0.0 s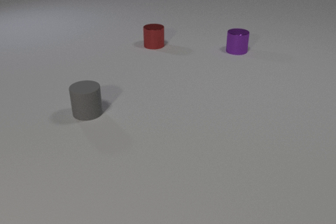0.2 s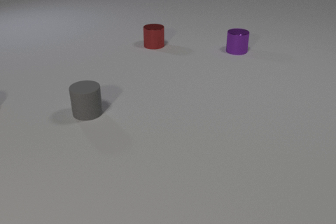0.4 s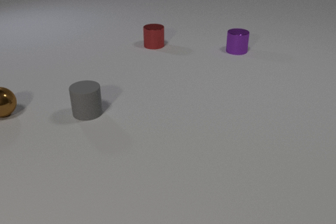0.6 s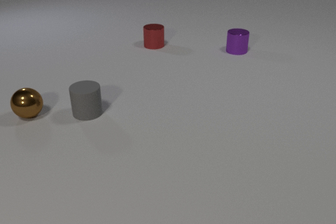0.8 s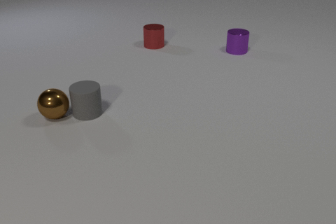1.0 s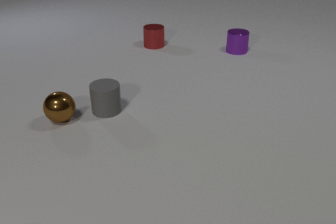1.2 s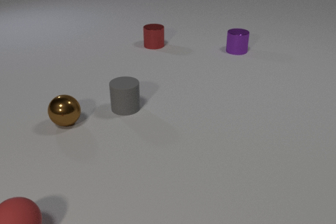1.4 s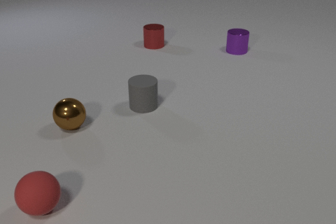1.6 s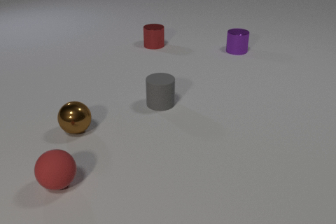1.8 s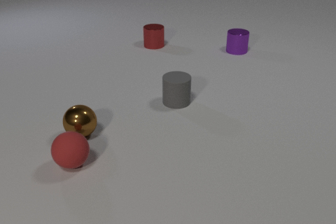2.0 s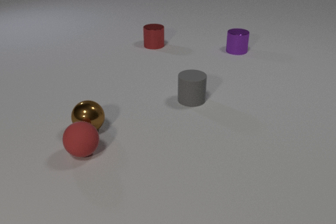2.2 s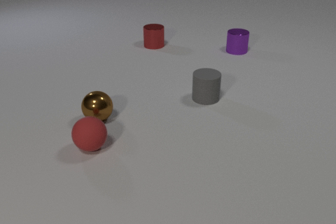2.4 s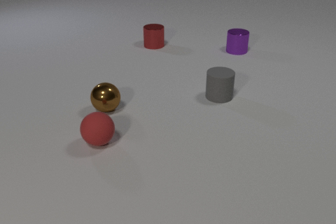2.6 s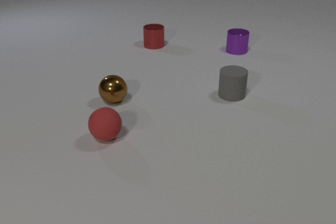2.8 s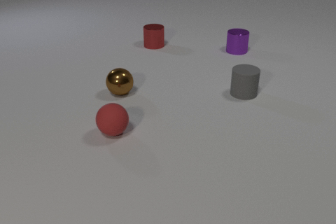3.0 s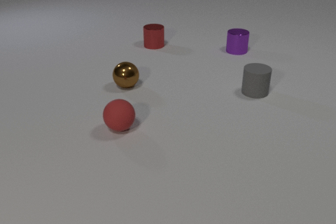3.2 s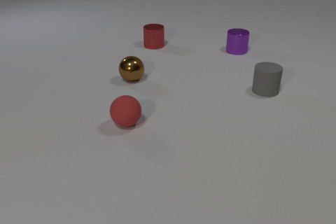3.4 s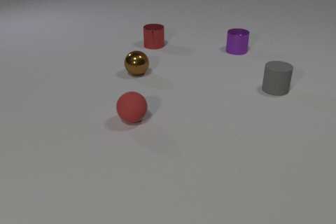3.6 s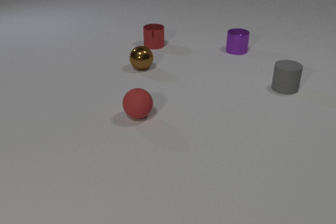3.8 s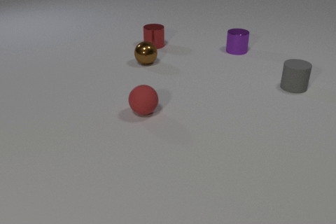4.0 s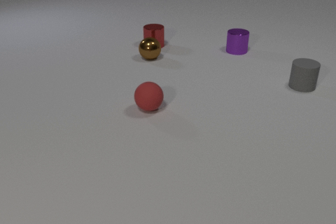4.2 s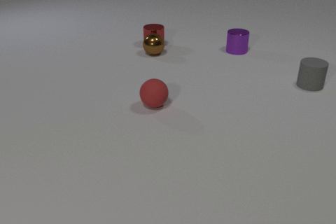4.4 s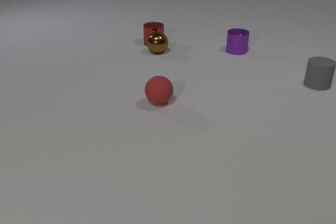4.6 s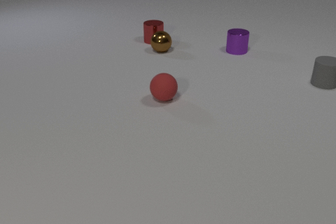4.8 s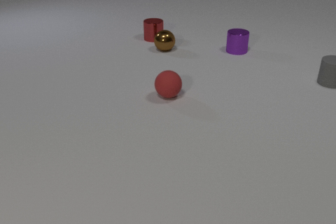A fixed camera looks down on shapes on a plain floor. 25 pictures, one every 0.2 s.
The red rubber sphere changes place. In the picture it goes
away from the camera.
The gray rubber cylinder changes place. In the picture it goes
to the right.
0.0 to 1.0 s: The brown metal sphere comes in at the left edge, rolls to the right and toward the camera. The gray rubber cylinder slides to the right. The brown metal sphere and the gray rubber cylinder collide.
1.0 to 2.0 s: The brown metal sphere rolls to the right and toward the camera. The gray rubber cylinder slides to the right. The red rubber sphere comes in at the bottom edge, rolls away from the camera and to the right. The brown metal sphere and the red rubber sphere collide.
2.0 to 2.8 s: The brown metal sphere rolls away from the camera and to the right. The gray rubber cylinder slides to the right and away from the camera. The red rubber sphere rolls away from the camera and to the right.
2.8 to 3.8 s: The brown metal sphere rolls away from the camera. The gray rubber cylinder slides to the right and away from the camera. The red rubber sphere rolls away from the camera and to the right.
3.8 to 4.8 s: The brown metal sphere rolls away from the camera and to the right. The gray rubber cylinder slides to the right and away from the camera. The red rubber sphere rolls away from the camera and to the right. The red metal cylinder slides away from the camera. The brown metal sphere and the red metal cylinder collide.
Are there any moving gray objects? yes.
What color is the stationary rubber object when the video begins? gray.
How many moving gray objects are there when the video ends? 1.
